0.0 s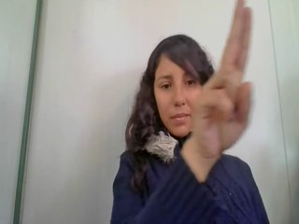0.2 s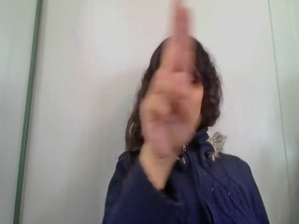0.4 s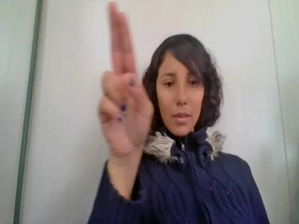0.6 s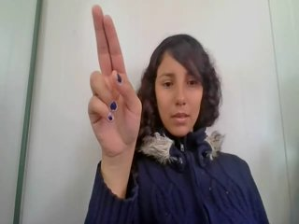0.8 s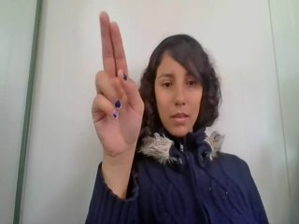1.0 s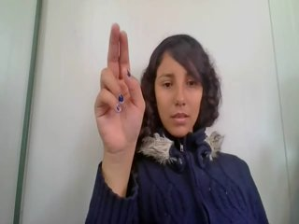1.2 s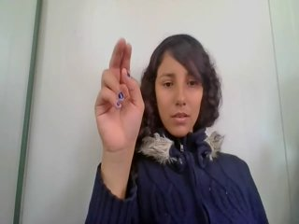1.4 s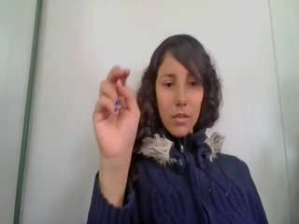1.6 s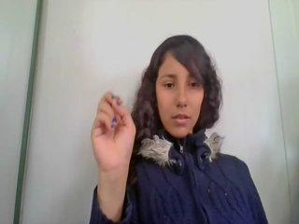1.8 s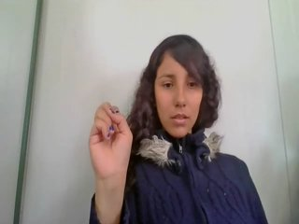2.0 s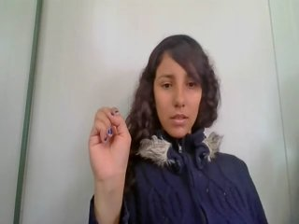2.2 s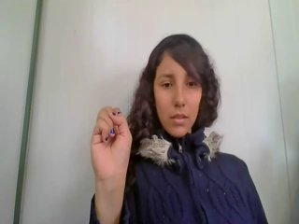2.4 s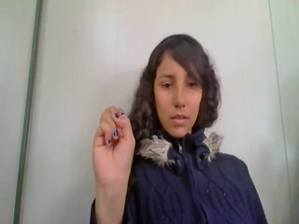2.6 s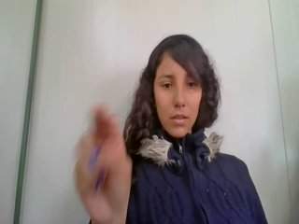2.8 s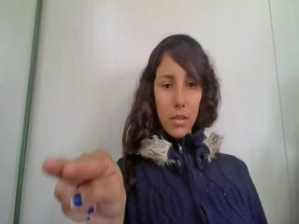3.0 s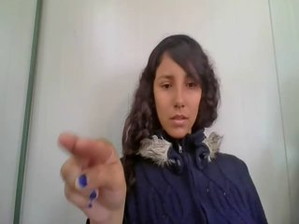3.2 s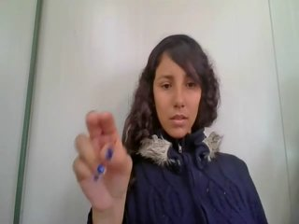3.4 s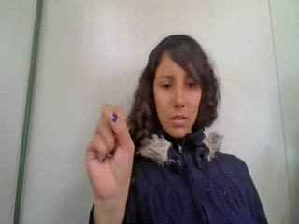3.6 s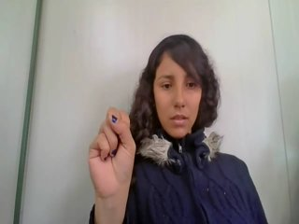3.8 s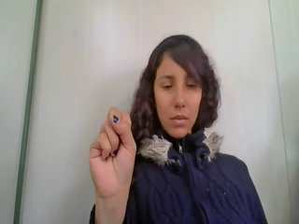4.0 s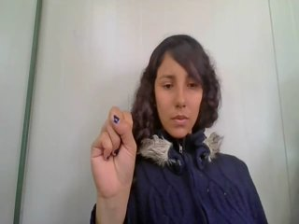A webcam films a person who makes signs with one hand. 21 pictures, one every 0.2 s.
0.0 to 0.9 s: Pointing with two fingers.
1.0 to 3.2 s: Click with two fingers.
3.3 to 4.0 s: Pointing with two fingers.
